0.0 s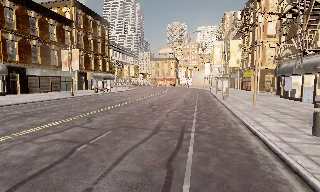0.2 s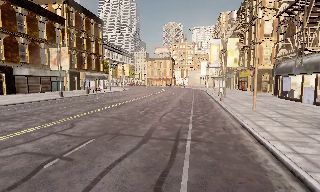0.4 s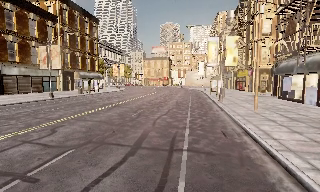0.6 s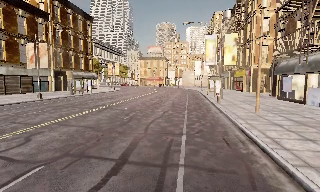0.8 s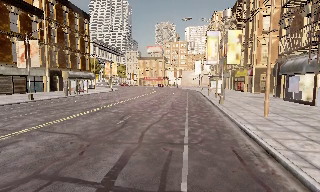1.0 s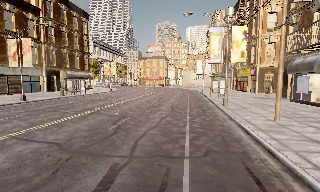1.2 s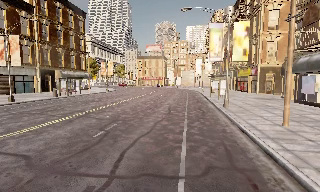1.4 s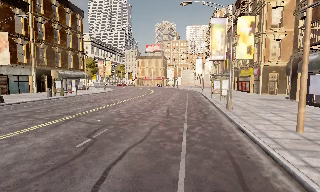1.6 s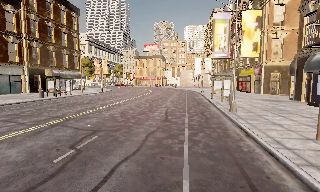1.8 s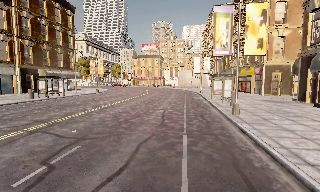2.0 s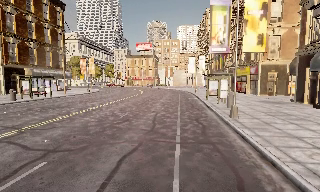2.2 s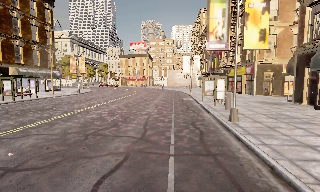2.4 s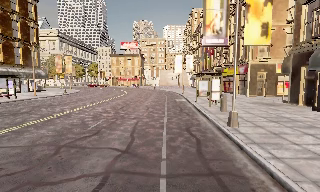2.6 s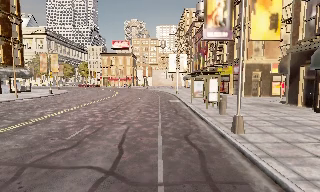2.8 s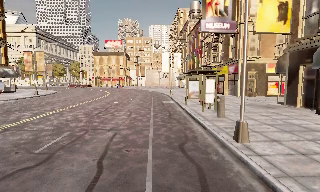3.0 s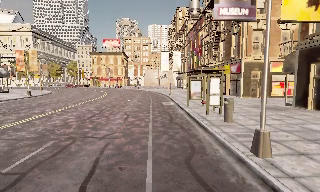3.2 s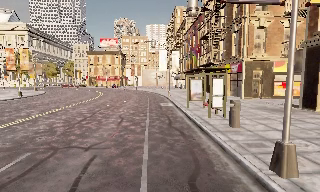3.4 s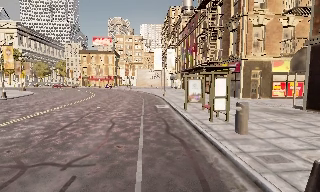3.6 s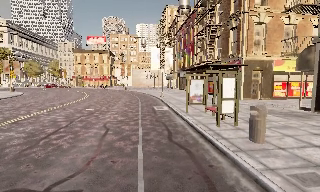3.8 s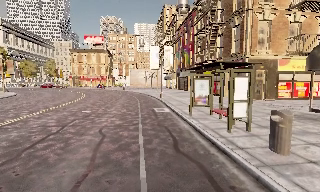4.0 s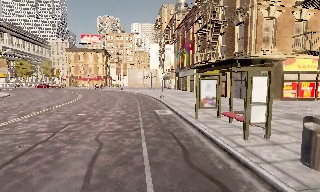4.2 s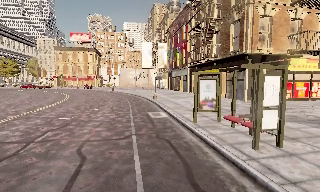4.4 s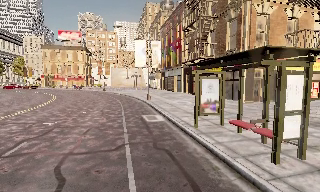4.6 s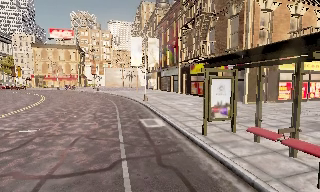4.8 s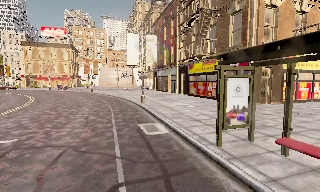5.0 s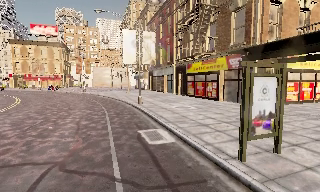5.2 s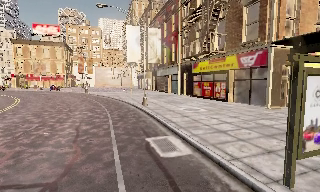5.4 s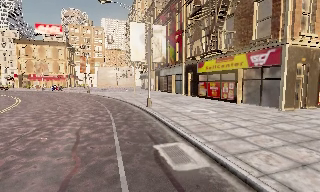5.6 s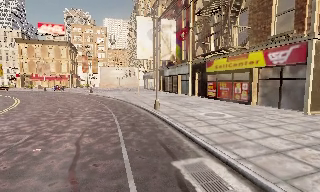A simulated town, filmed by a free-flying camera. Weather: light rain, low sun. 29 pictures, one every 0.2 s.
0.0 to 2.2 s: The camera travels forward, about 11 m, so what stands in front looms larger.
2.2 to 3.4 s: The camera pans to its right, which is clockwise from overhead, by about 10 degrees. It travels forward, about 6 m, so what stands in front looms larger.
3.4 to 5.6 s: The camera pans to its right, which is clockwise from overhead, by about 10 degrees. It travels forward, about 11 m, so what stands in front looms larger.
The film runs forward here.
